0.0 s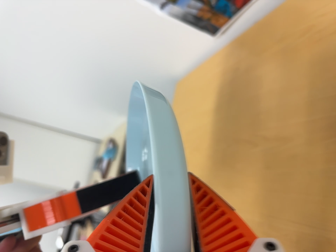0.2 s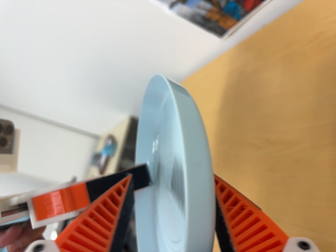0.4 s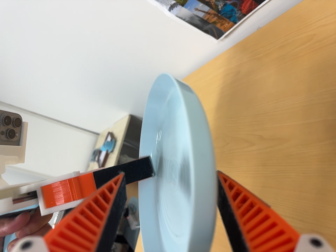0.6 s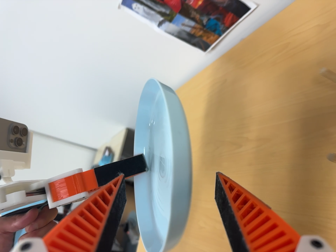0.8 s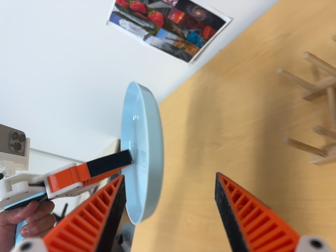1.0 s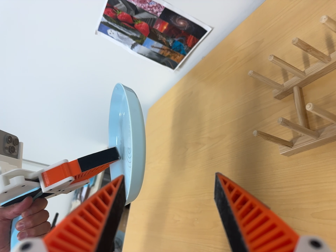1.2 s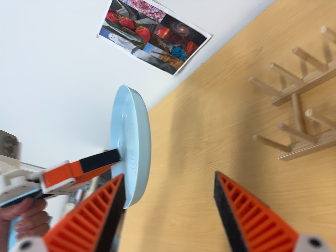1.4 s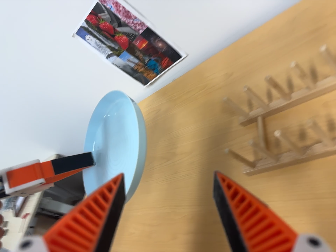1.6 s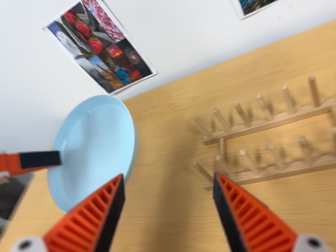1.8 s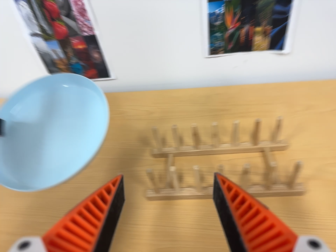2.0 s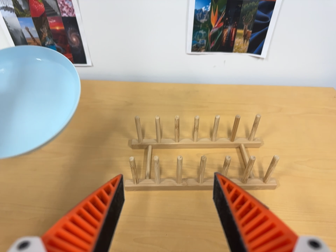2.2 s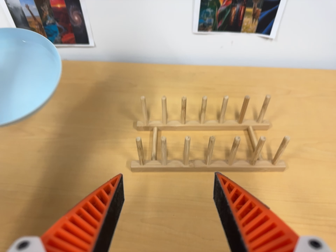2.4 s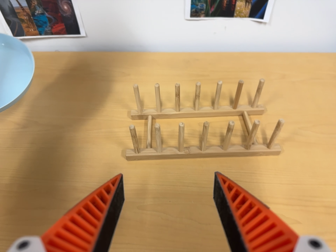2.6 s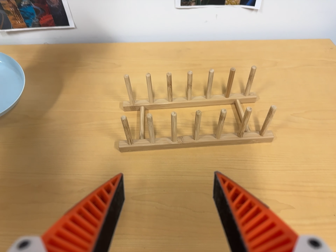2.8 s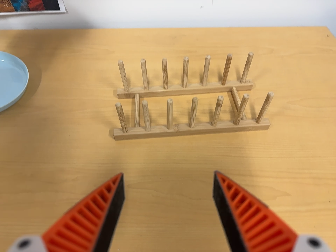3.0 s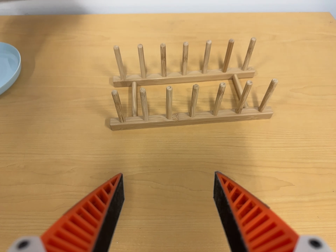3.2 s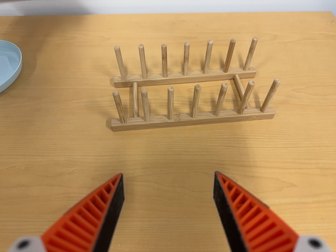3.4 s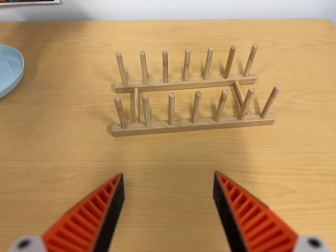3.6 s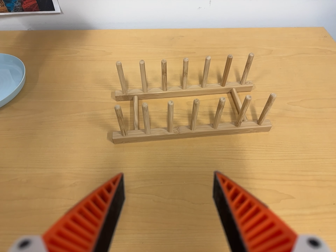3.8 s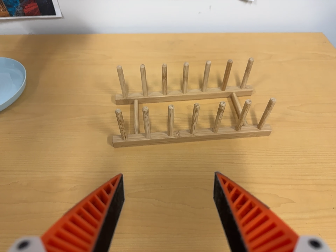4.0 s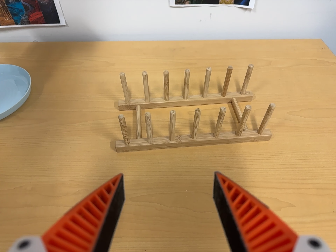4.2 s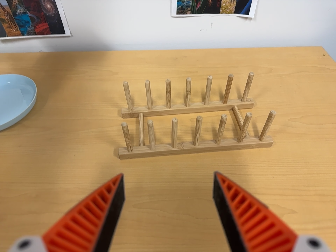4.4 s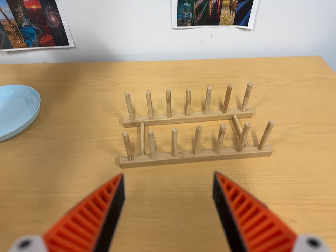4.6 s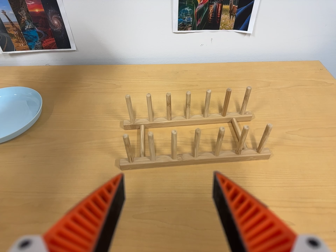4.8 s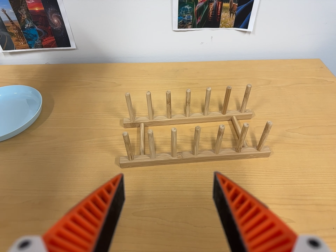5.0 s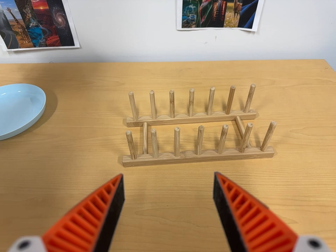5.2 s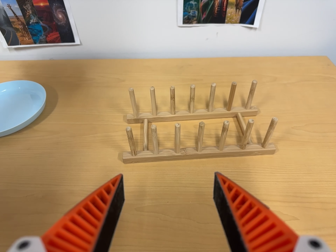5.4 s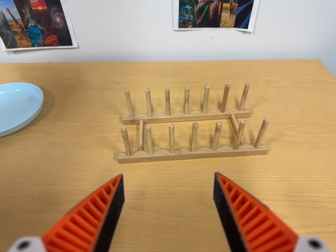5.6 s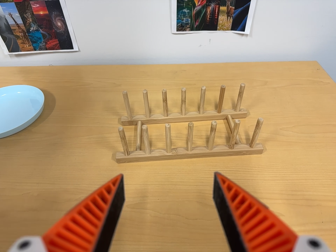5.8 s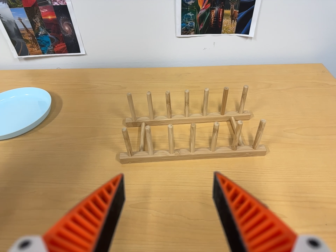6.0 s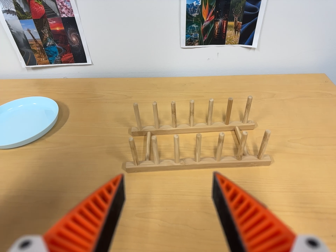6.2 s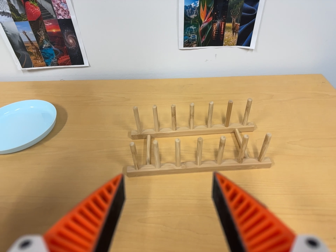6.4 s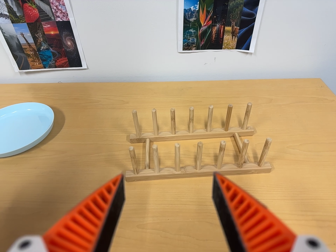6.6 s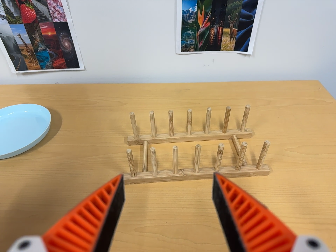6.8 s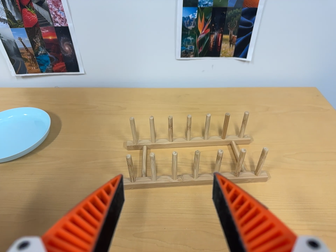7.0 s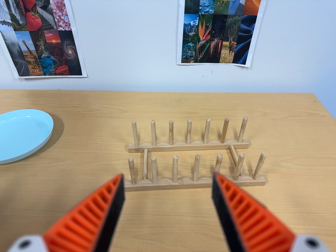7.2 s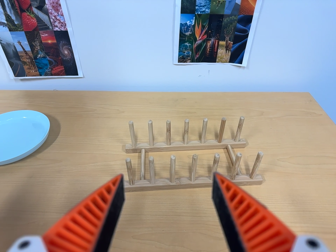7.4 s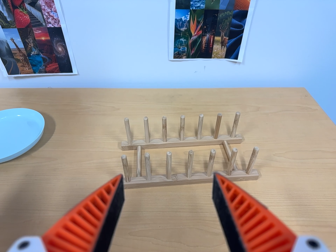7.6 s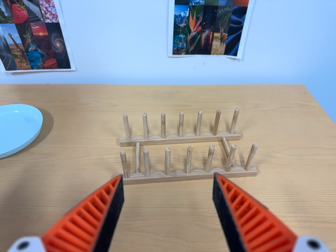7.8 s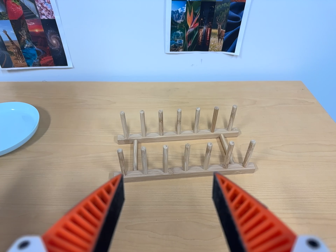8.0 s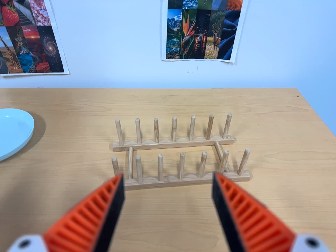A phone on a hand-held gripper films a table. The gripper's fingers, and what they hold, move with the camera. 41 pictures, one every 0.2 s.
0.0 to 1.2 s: The camera travels backward and toward the bottom of its view, about 14 cm, so what stands in front gets smaller. Its aim tips toward the top of its view by about 10 degrees.
1.2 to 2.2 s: The camera pans to its right by about 50 degrees. It travels to its left and toward the bottom of its view, about 22 cm. Its aim tips toward the top of its view by about 10 degrees. It rolls about its line of sight by about 35 degrees, and the scene rotates clockwise.
2.2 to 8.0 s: The camera shifts only a little, or ends up much as it began.
The film runs backward here.
